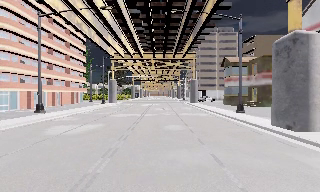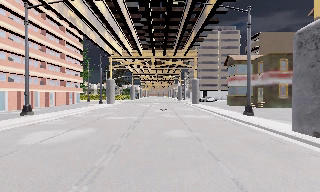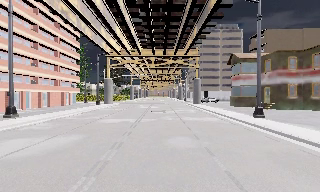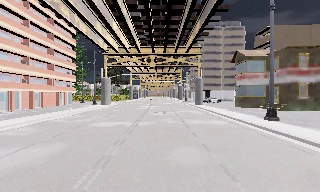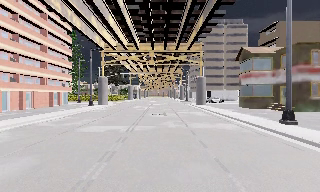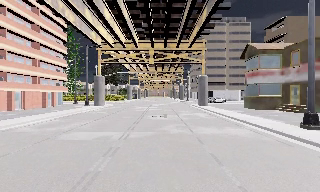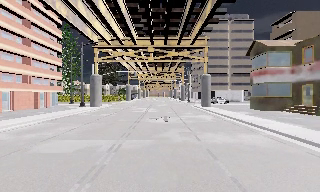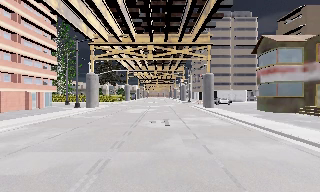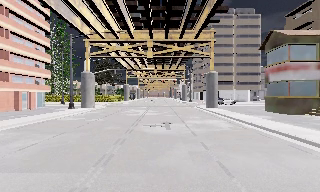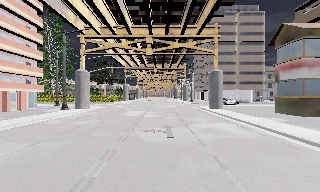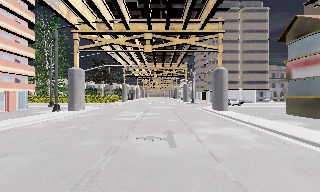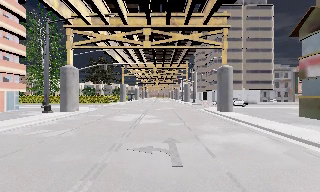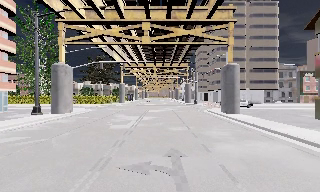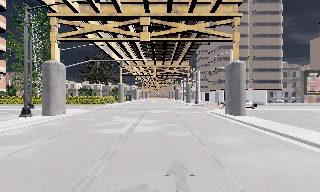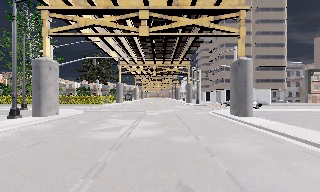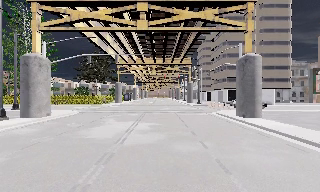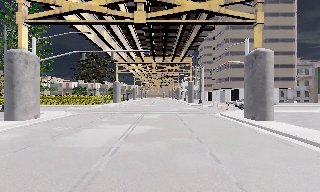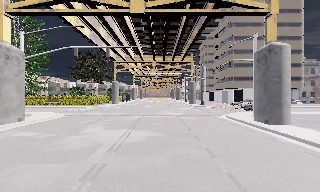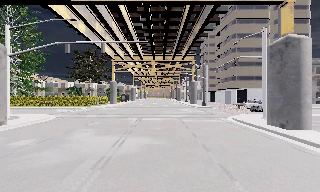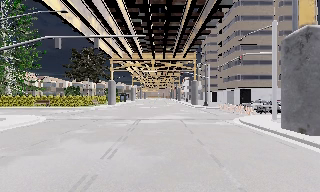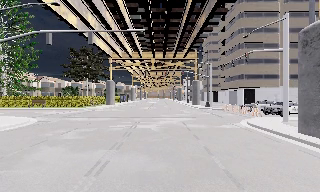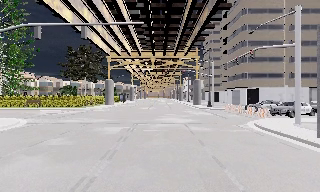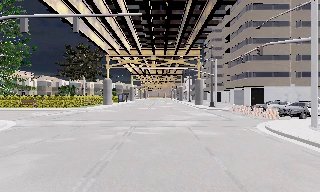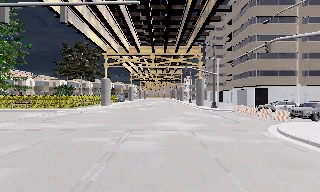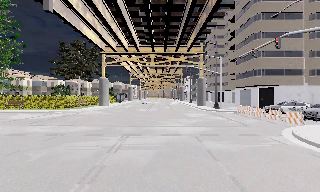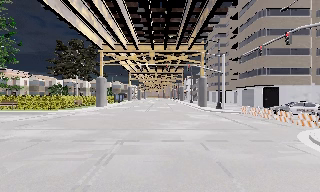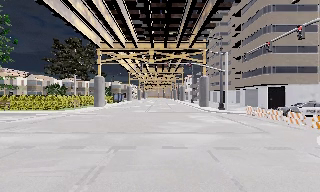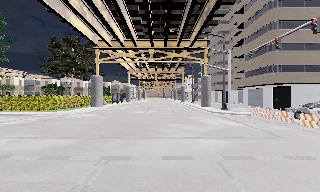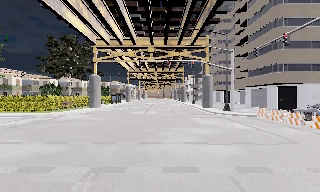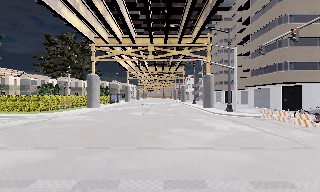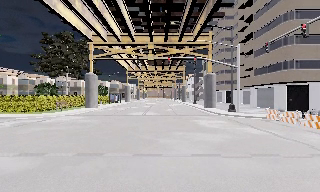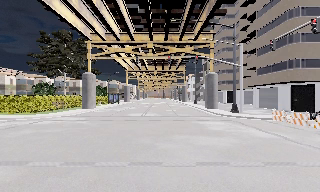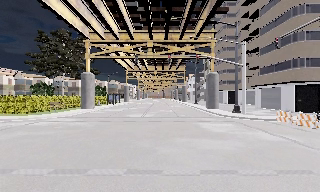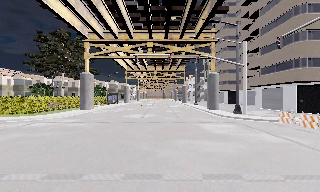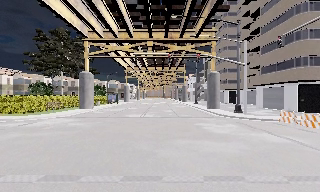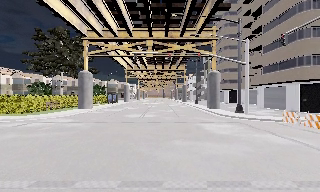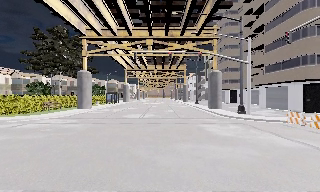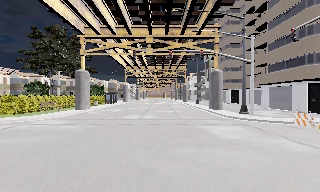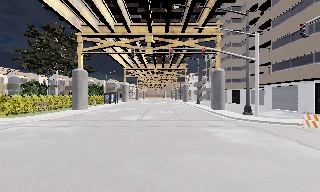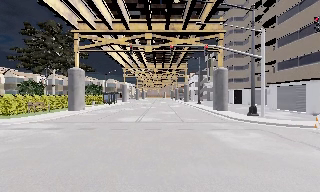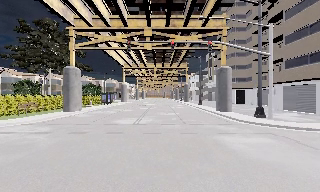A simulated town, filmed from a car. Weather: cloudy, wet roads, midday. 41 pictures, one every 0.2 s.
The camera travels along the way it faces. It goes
forward.
0.0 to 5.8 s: The camera travels forward, about 40 m, so what stands in front looms larger.
5.8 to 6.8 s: The camera travels forward, about 2.5 m, so what stands in front looms larger. It loses speed.
6.8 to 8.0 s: The camera travels forward, about 4 m, so what stands in front looms larger. It gains speed.
The film runs forward here.
